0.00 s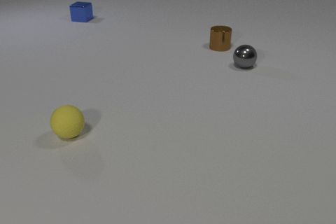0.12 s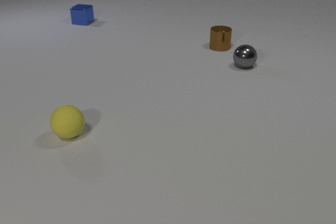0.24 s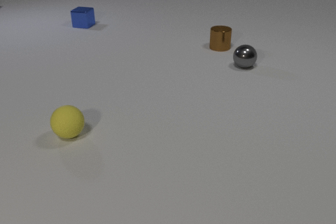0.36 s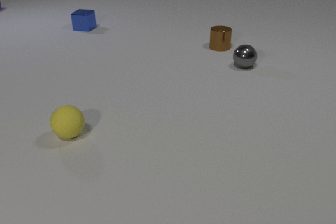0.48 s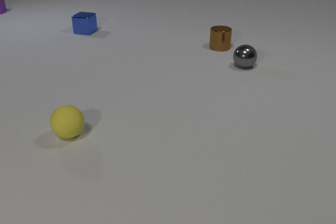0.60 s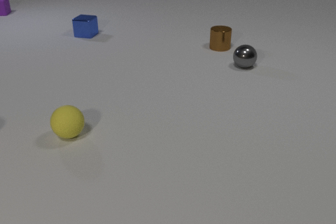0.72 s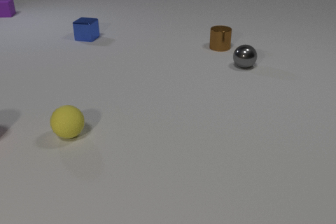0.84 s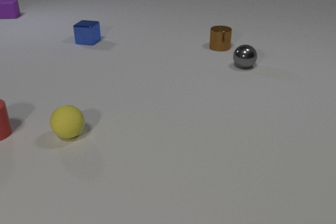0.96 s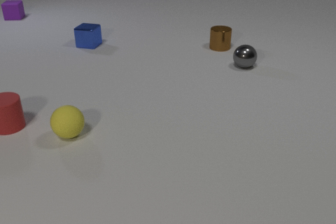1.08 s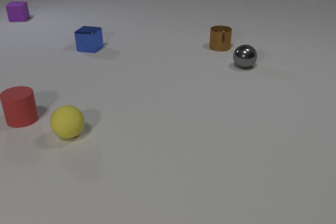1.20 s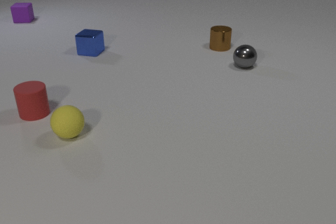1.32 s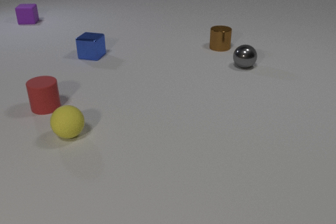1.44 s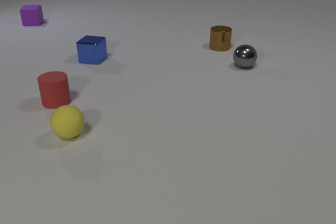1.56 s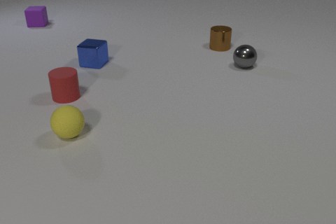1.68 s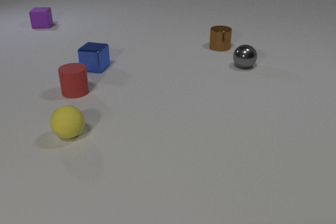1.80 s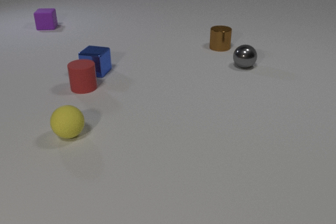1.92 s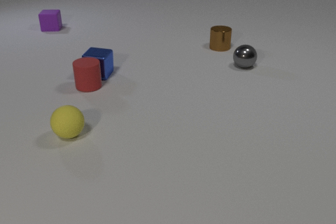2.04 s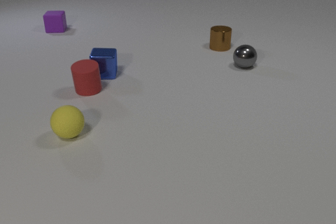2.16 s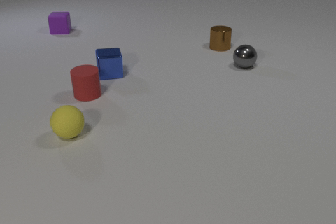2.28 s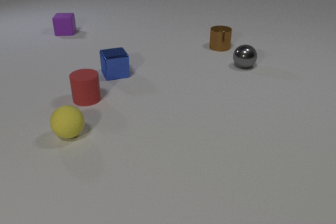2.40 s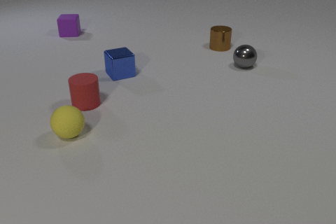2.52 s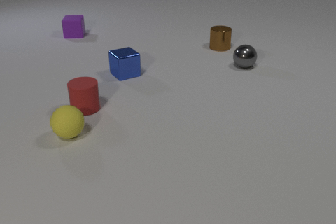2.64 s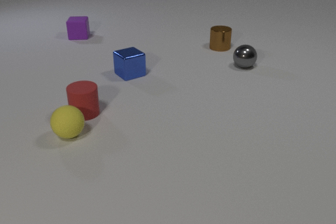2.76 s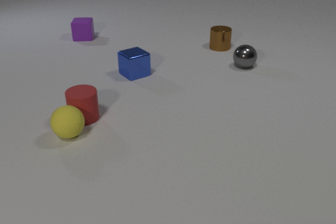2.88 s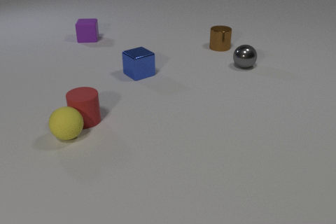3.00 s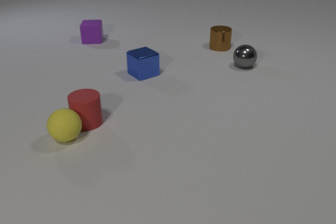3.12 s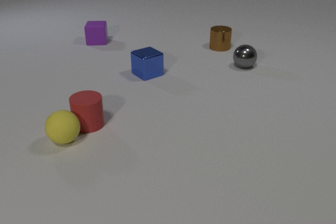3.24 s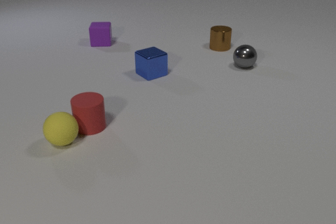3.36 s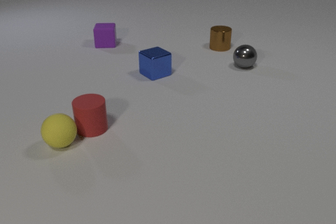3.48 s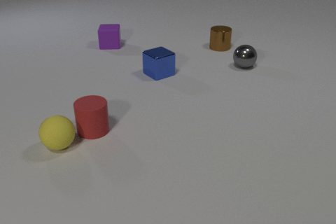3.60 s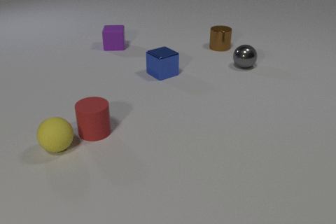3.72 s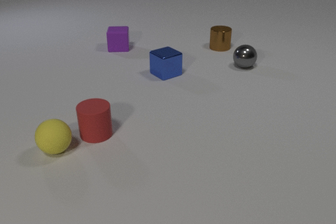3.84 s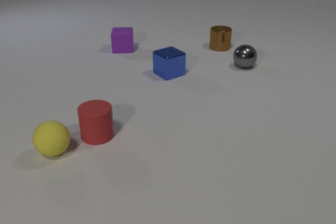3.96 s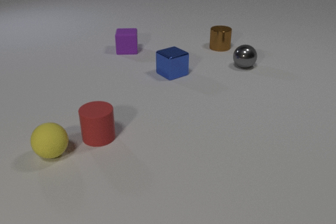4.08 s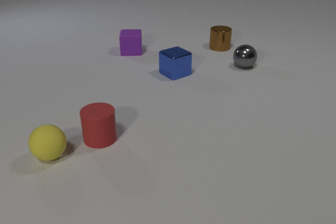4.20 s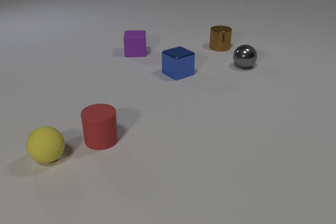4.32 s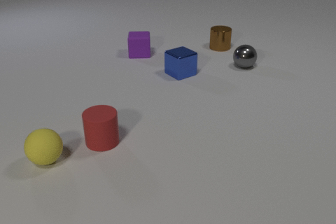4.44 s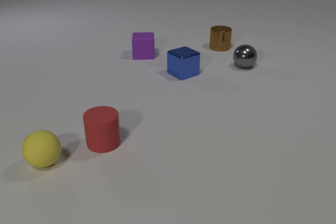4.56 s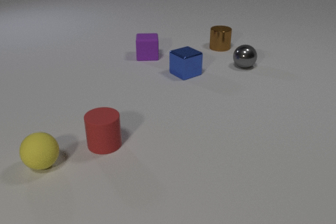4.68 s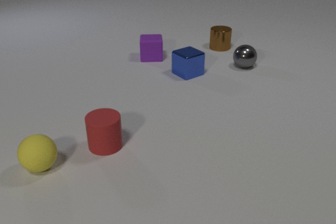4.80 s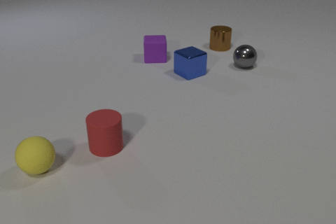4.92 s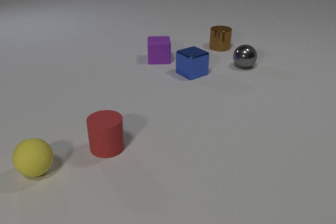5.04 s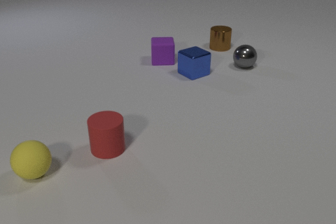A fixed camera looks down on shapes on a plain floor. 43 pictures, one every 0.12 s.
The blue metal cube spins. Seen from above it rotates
counterclockwise.
The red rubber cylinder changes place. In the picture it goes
to the right.
0.00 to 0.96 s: The red rubber cylinder comes in at the left edge, slides to the right and away from the camera. The blue metal cube slides toward the camera. The purple rubber cube comes in at the left edge, slides toward the camera and to the right.
0.96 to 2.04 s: The red rubber cylinder slides to the right and away from the camera. The blue metal cube slides toward the camera. The purple rubber cube slides toward the camera and to the right. The red rubber cylinder and the blue metal cube collide.
2.04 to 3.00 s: The red rubber cylinder slides toward the camera. The blue metal cube slides to the right, spins counterclockwise seen from above by about 30 degrees, its near face sliding to the right. The purple rubber cube slides toward the camera and to the right. The red rubber cylinder and the yellow rubber sphere collide.
3.00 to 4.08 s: The red rubber cylinder slides toward the camera. The blue metal cube slides to the right. The yellow rubber sphere rolls toward the camera and to the left. The purple rubber cube slides toward the camera and to the right.
4.08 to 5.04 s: The red rubber cylinder slides toward the camera and to the right. The blue metal cube slides to the right. The yellow rubber sphere rolls toward the camera and to the left. The purple rubber cube slides to the right and toward the camera.
What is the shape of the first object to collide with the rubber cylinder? cube.
How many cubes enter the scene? 1.
What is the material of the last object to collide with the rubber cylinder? rubber.
